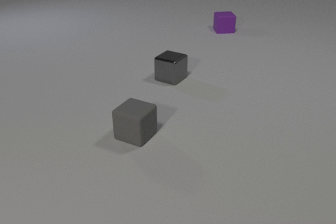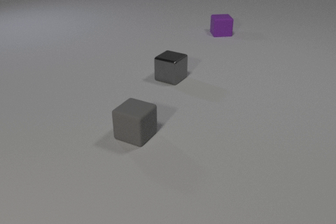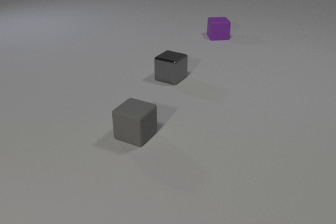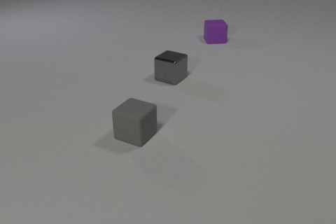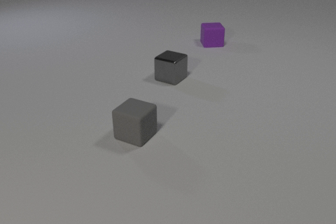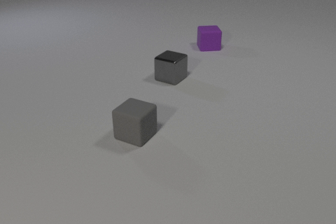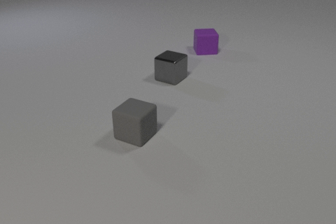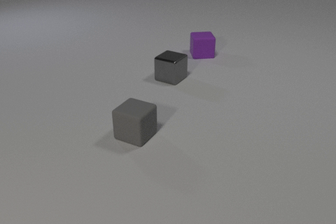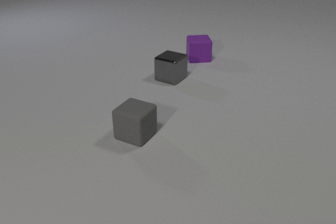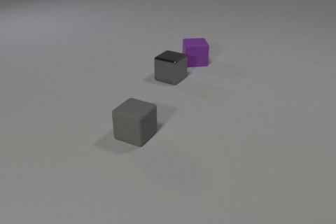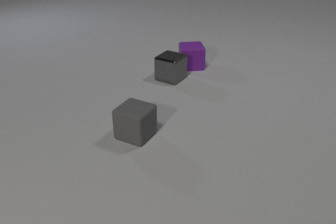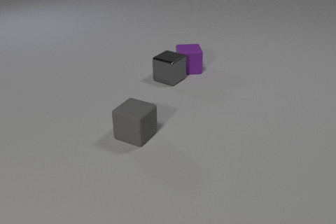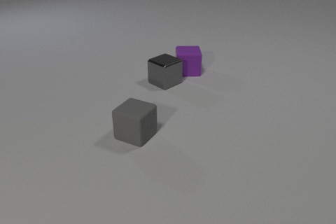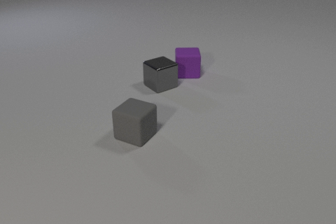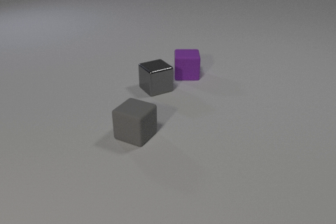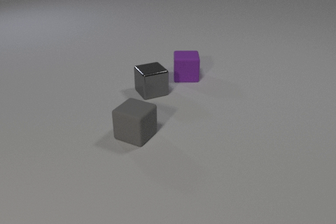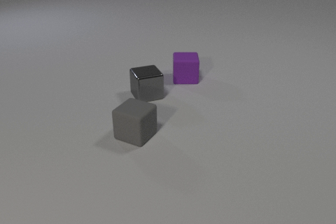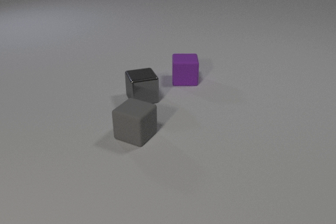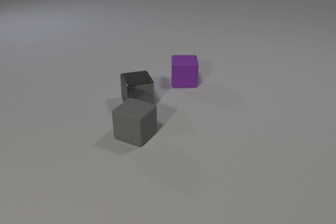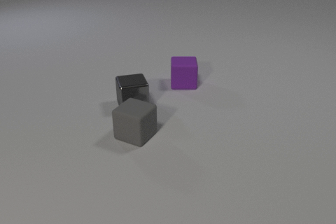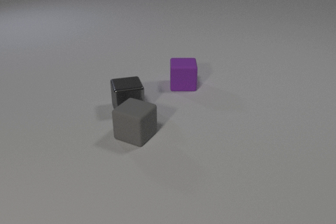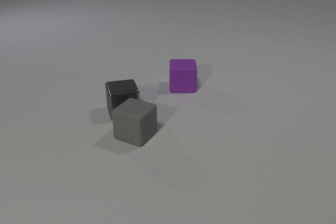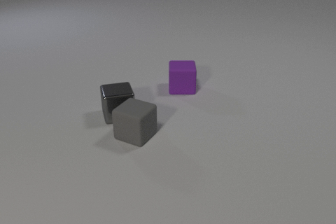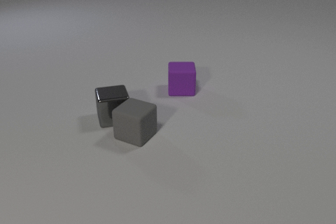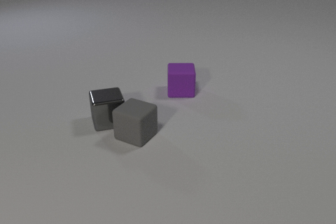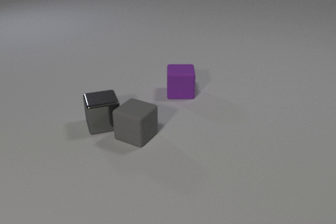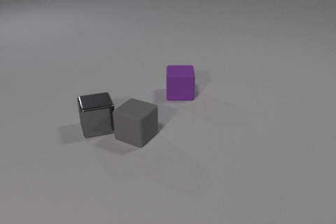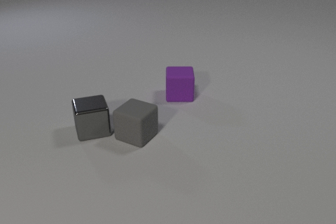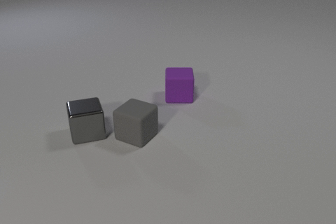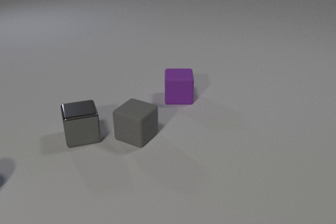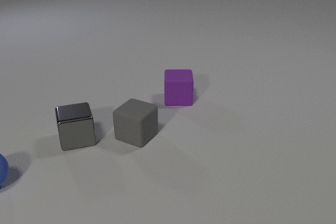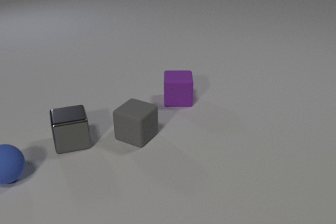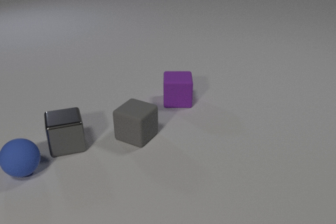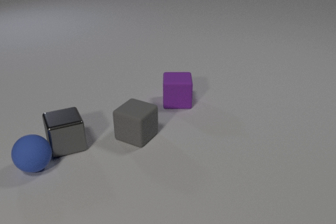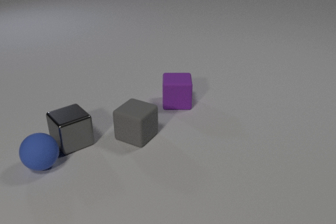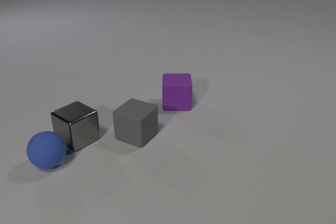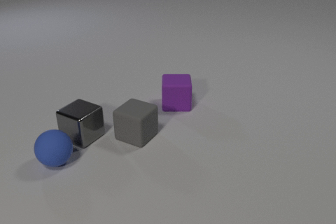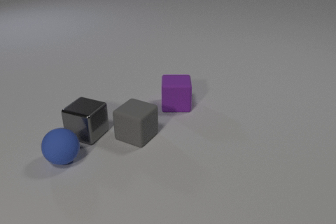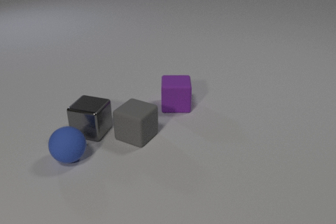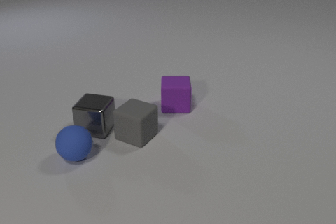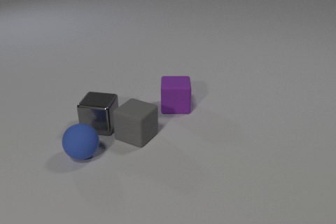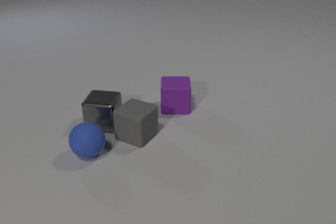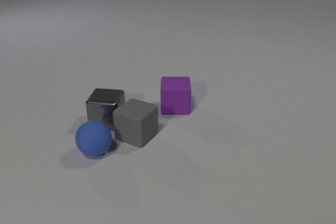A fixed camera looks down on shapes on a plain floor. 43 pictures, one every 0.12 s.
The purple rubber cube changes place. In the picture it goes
toward the camera.
0.00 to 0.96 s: The purple rubber cube slides toward the camera.
0.96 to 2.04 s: The purple rubber cube slides toward the camera. The gray metal cube slides toward the camera and to the left, spins clockwise seen from above by about 45 degrees, its near face sliding to the left. The purple rubber cube and the gray metal cube collide.
2.04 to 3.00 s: The purple rubber cube slides toward the camera. The gray metal cube slides toward the camera and to the left. The gray metal cube and the gray rubber cube collide.
3.00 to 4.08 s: The purple rubber cube slides toward the camera. The gray metal cube slides to the left and toward the camera, spins counterclockwise seen from above by about 15 degrees, its near face sliding to the right. The blue rubber sphere comes in at the left edge, rolls to the right. The gray metal cube and the blue rubber sphere collide.
4.08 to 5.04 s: The purple rubber cube slides toward the camera. The gray metal cube slides to the right and away from the camera, spins so that its near face slides to the right, counterclockwise seen from above. The blue rubber sphere rolls to the right.
Are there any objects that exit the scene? no.
How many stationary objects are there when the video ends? 1.
How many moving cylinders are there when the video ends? 0.
